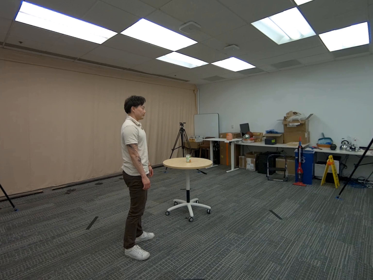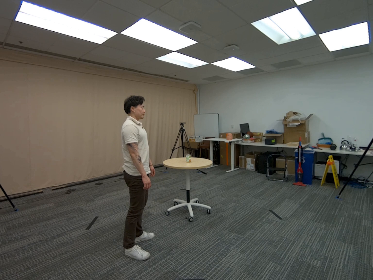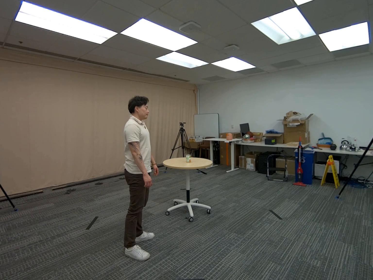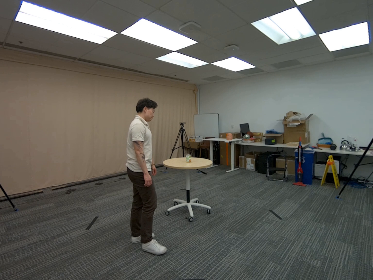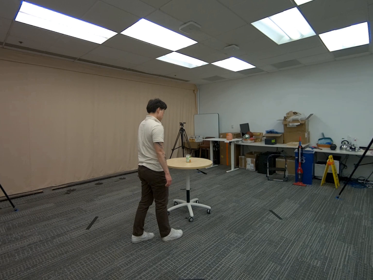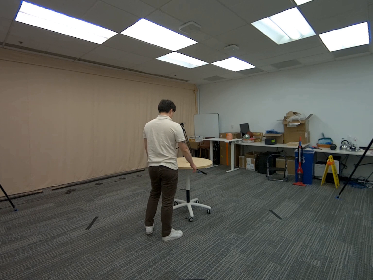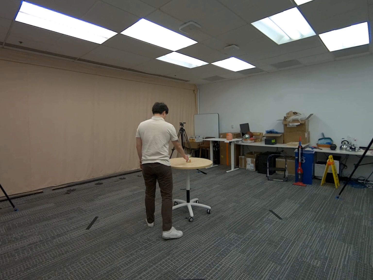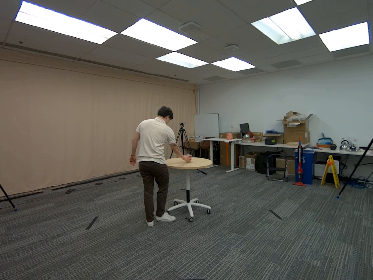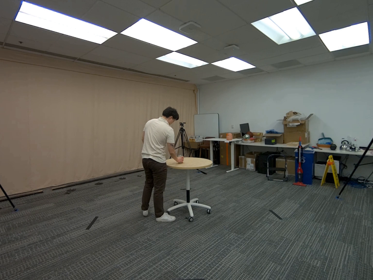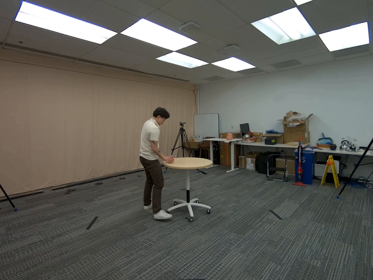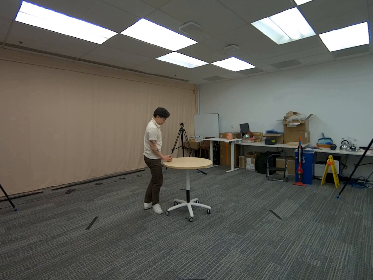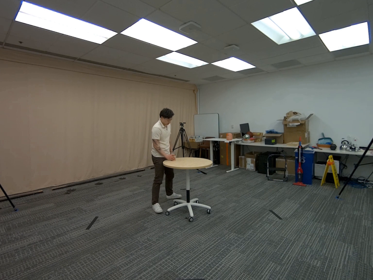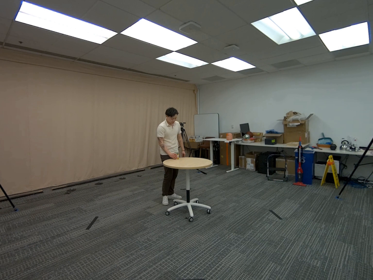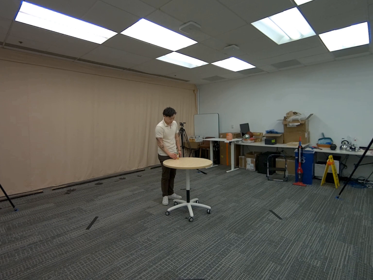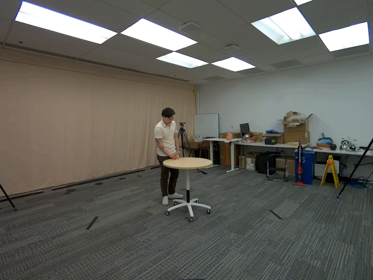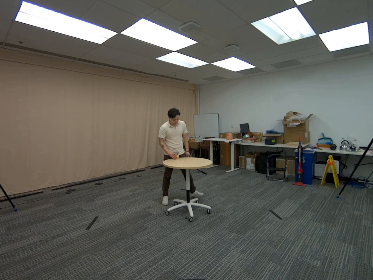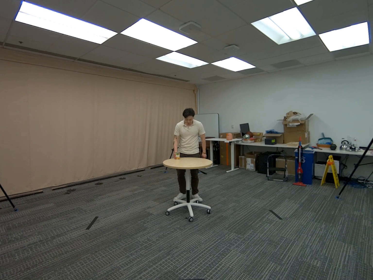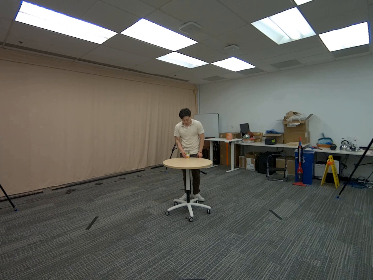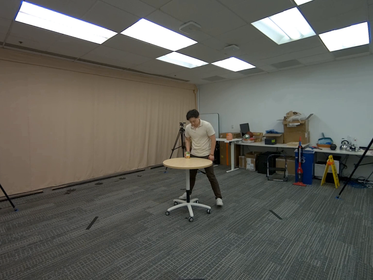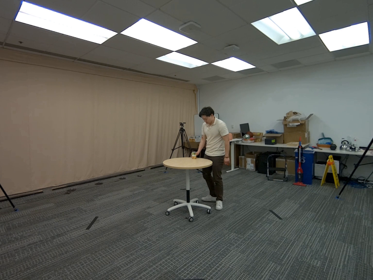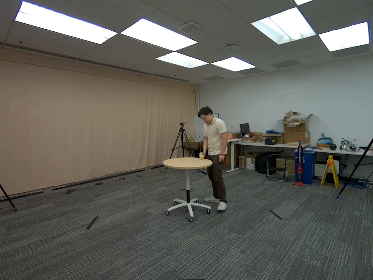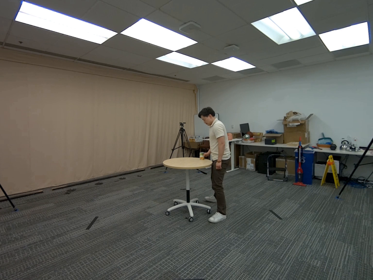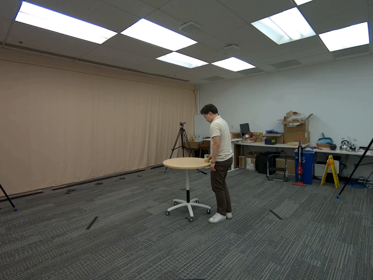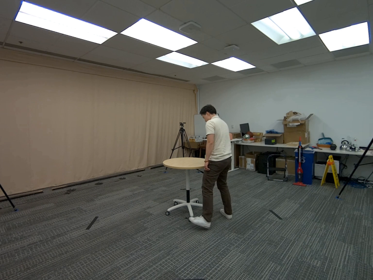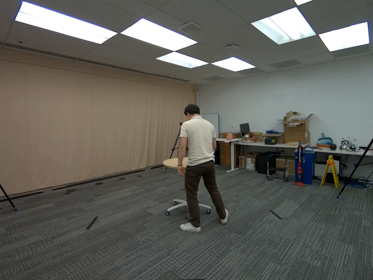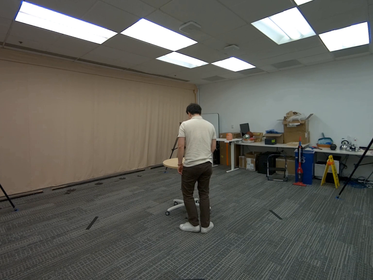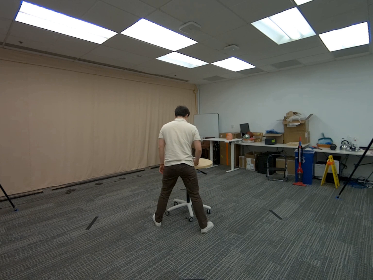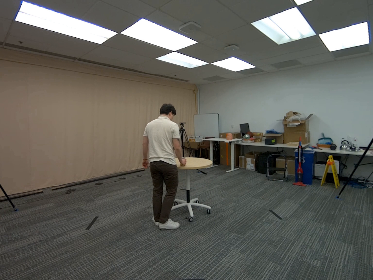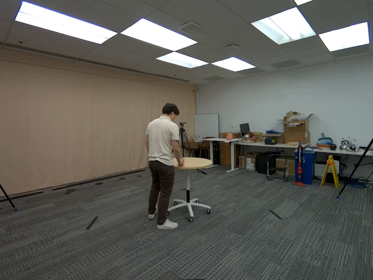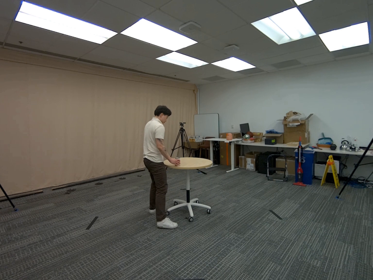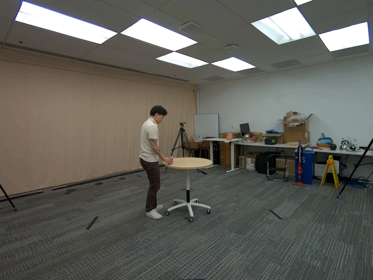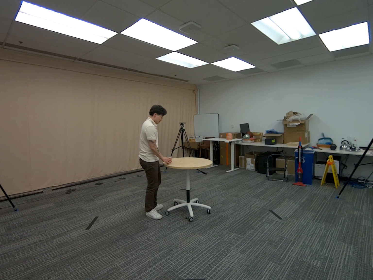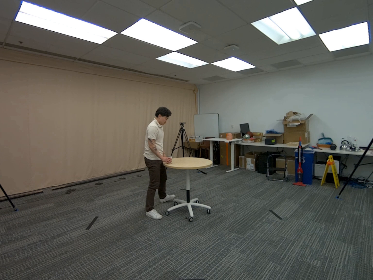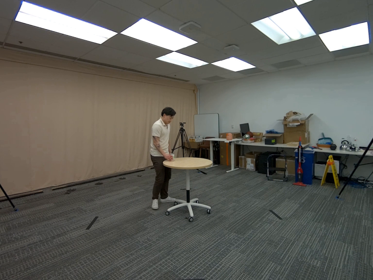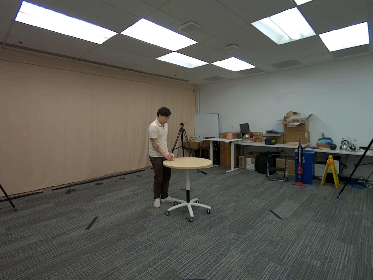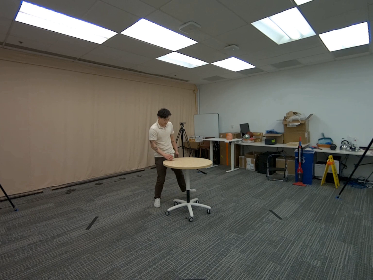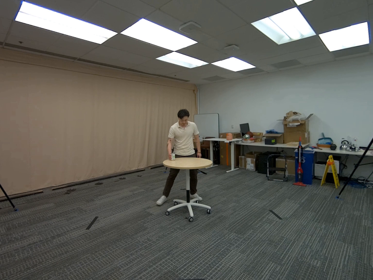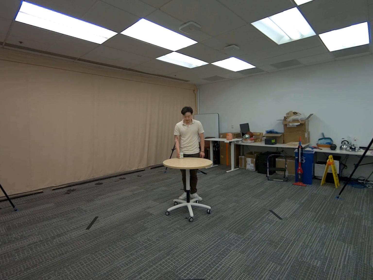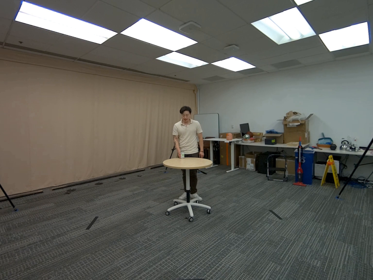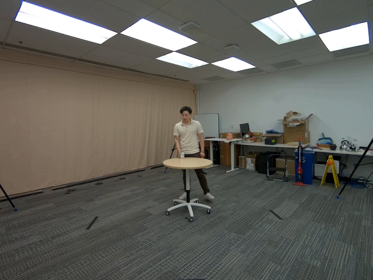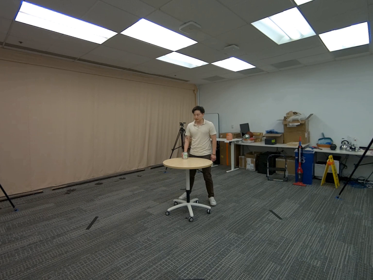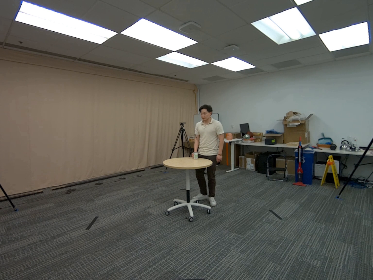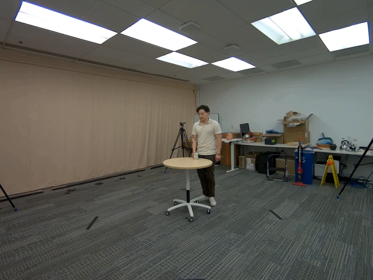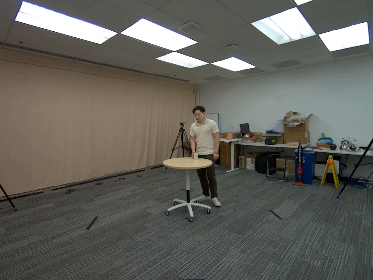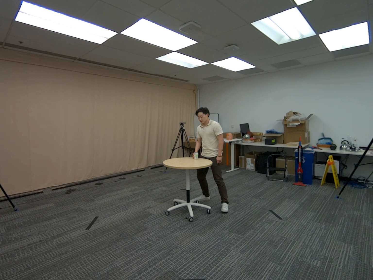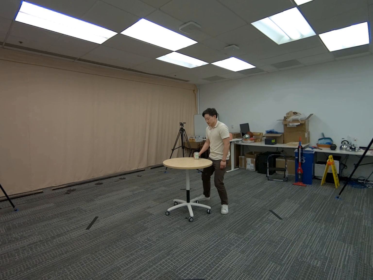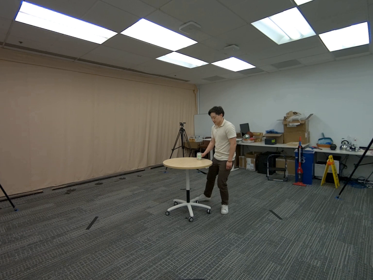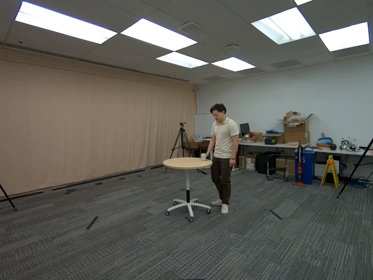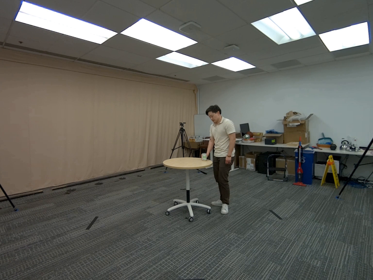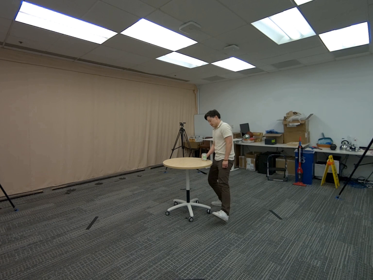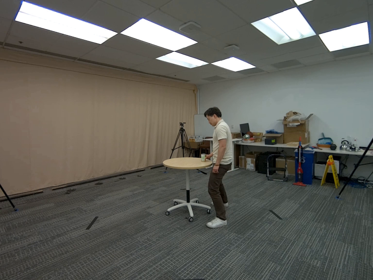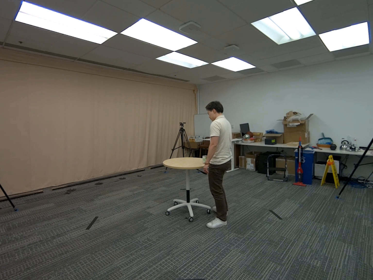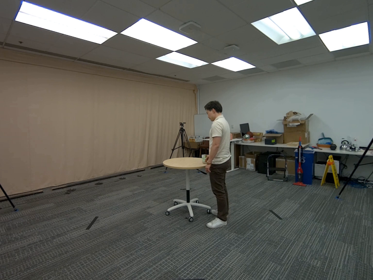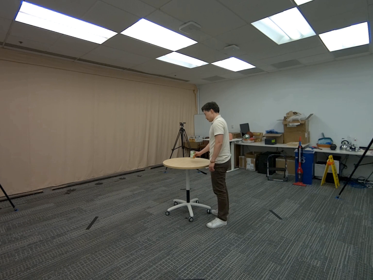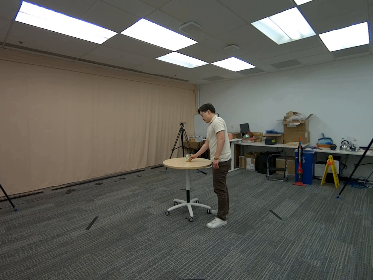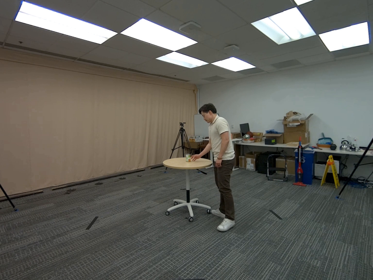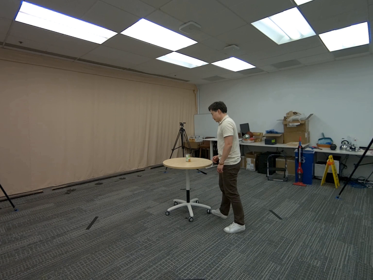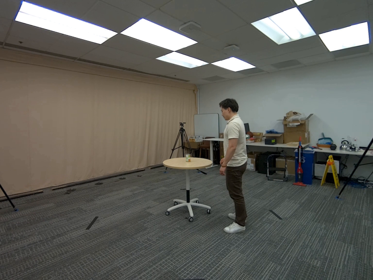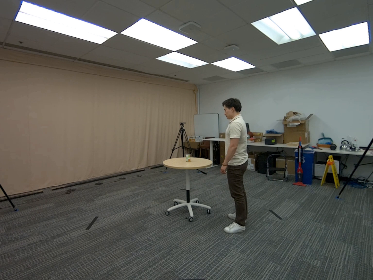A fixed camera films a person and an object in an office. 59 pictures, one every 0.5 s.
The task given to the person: Walk over to the corn can on the round table and pull the corn can towards you. Continue to pull the can towards you as you move around the table. Place the corn can in the center of the table when complete.
